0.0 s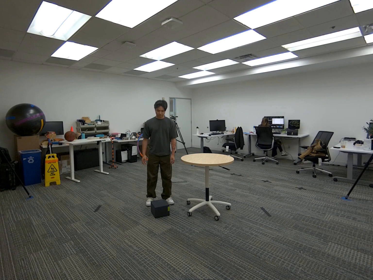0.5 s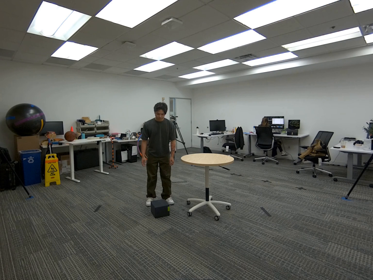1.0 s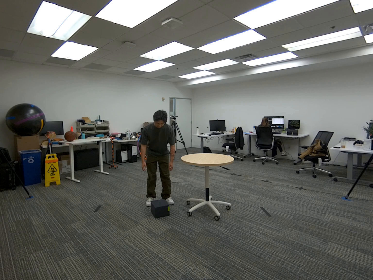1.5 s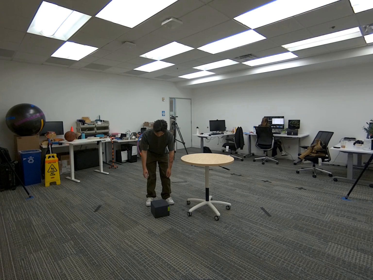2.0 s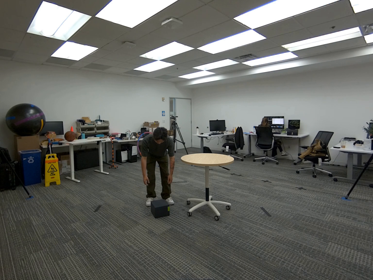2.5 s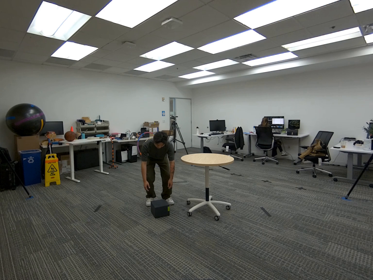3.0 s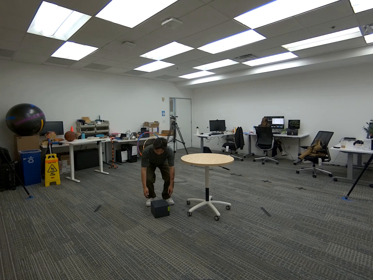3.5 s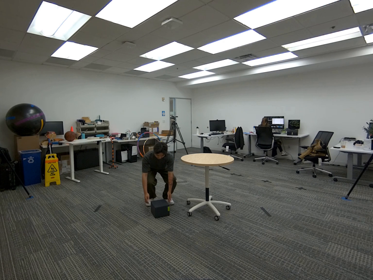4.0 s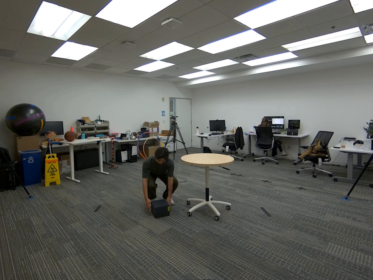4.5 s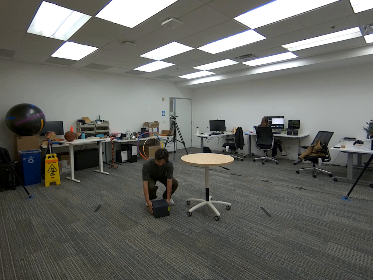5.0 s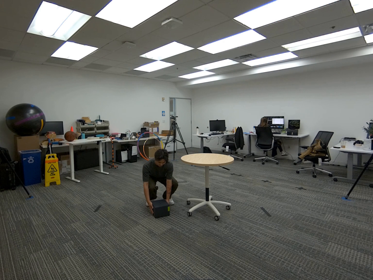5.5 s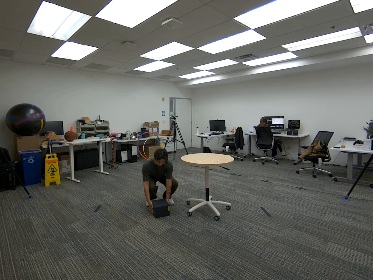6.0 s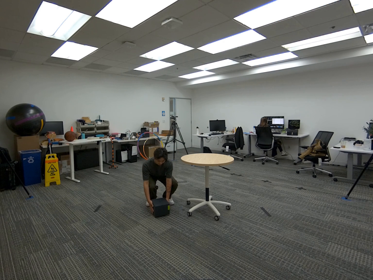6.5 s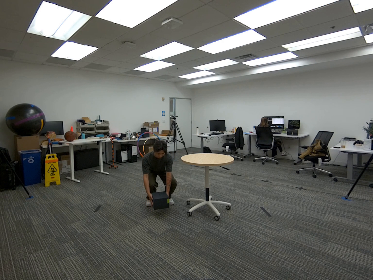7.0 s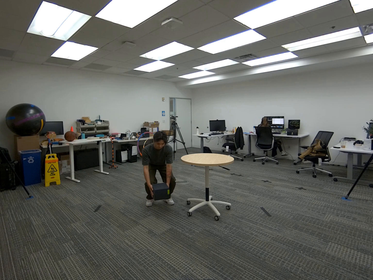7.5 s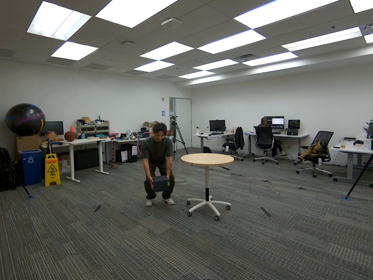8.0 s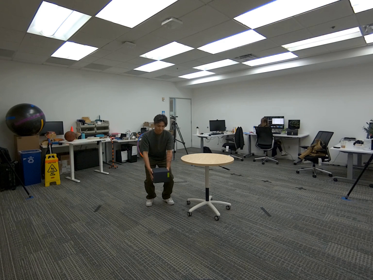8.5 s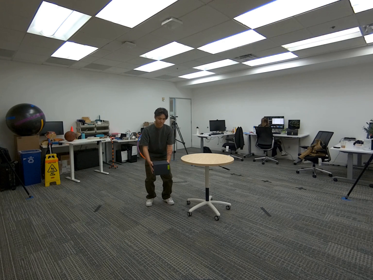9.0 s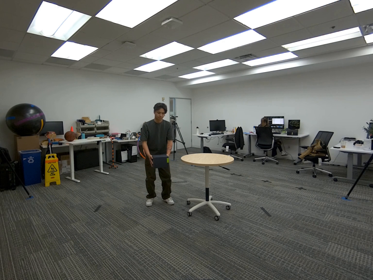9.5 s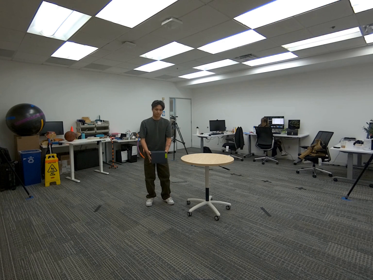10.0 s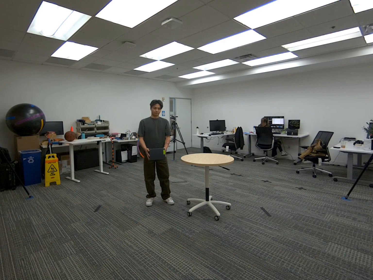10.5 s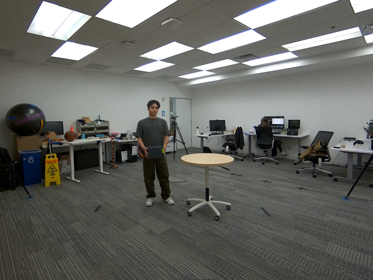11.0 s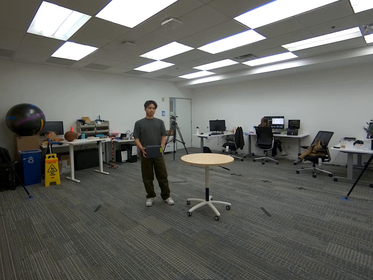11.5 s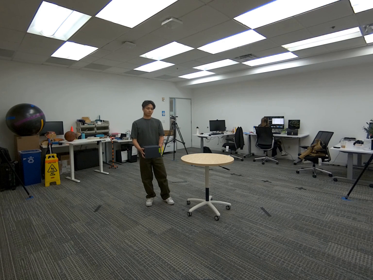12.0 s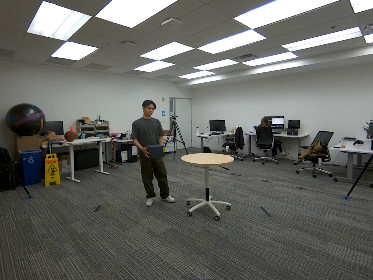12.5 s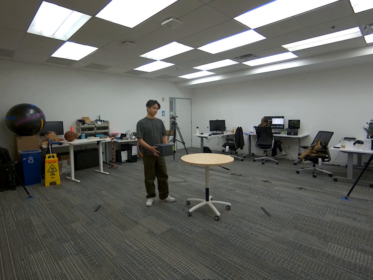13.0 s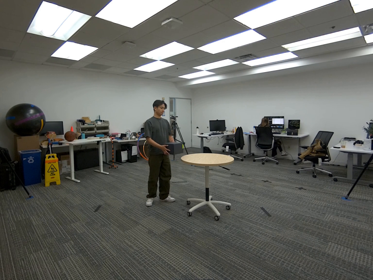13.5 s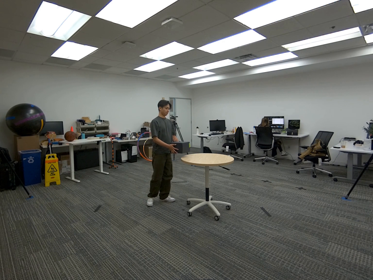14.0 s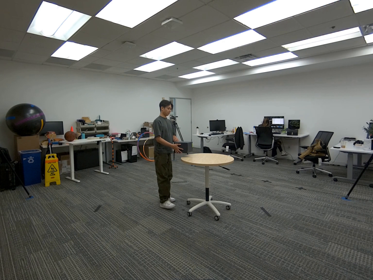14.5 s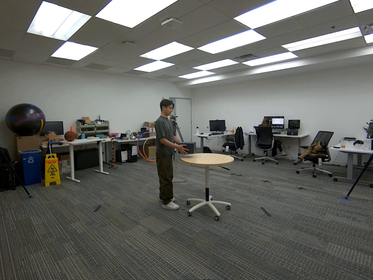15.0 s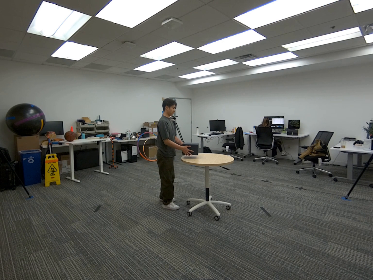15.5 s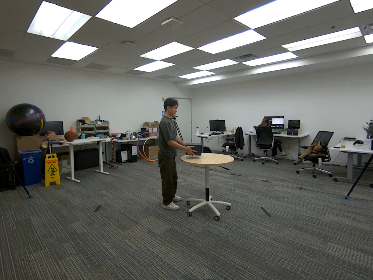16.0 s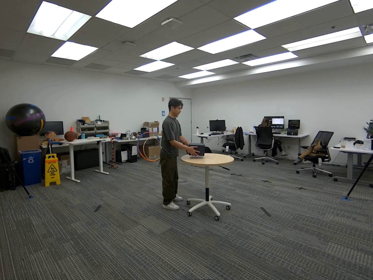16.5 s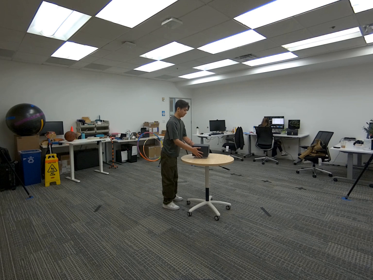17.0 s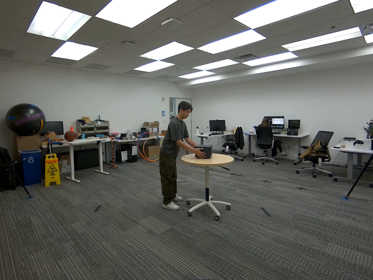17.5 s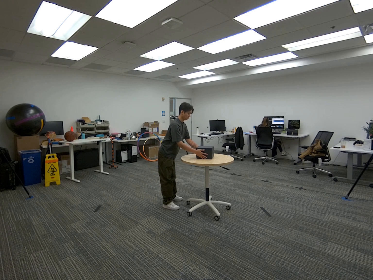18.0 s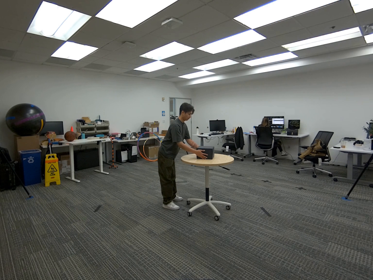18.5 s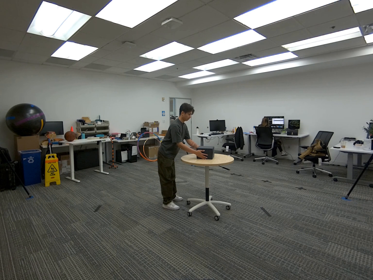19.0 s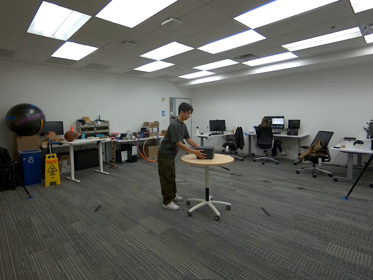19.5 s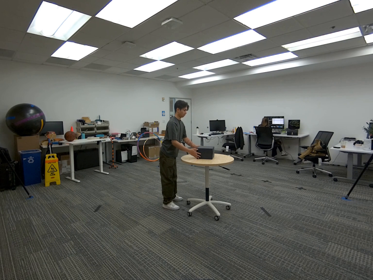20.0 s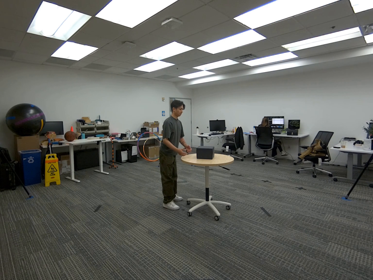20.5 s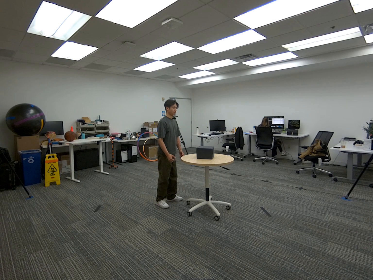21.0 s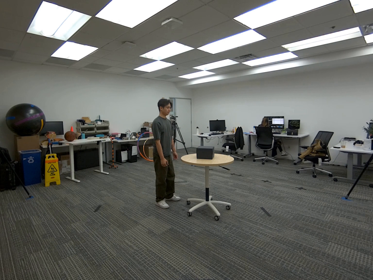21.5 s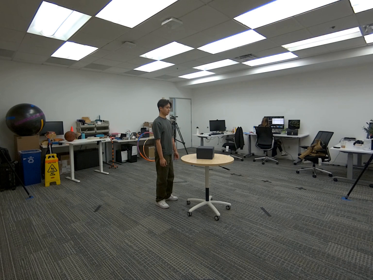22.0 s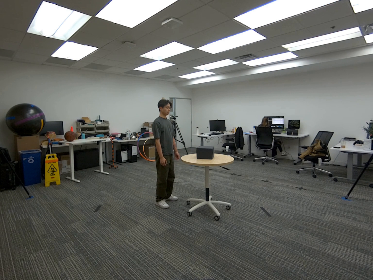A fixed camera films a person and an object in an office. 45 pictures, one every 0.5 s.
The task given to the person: Walk to the box from the ground, pick up the box with both hands, and place it on the round table.
